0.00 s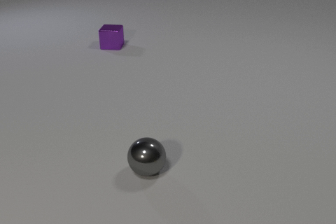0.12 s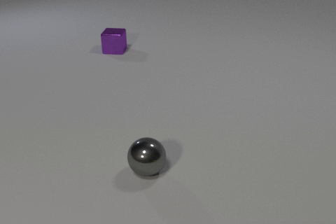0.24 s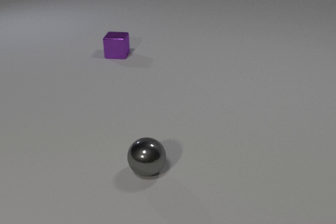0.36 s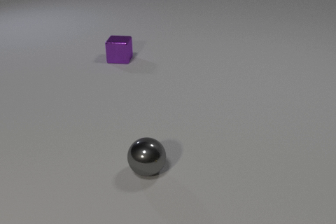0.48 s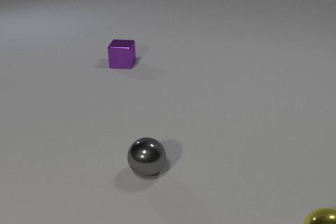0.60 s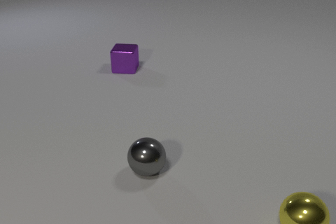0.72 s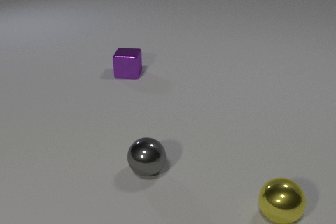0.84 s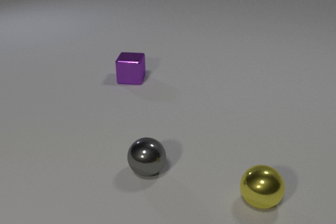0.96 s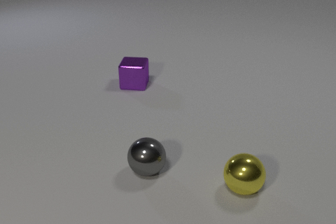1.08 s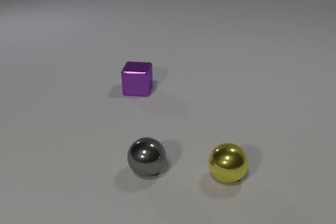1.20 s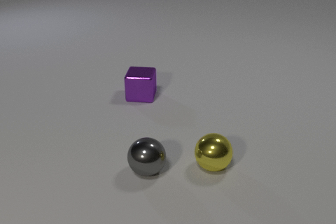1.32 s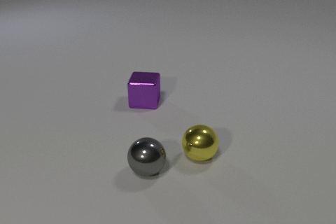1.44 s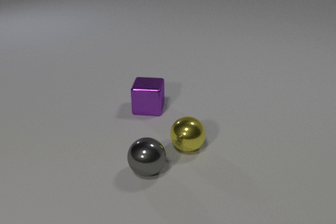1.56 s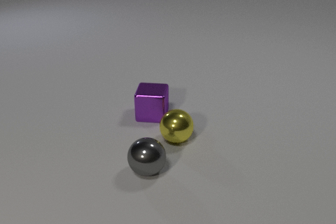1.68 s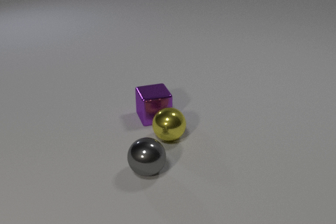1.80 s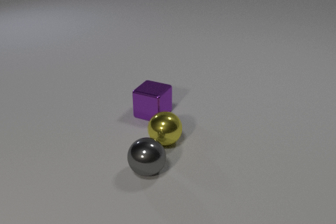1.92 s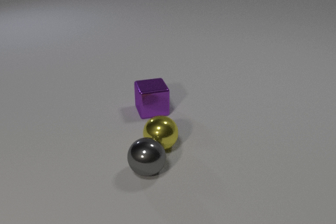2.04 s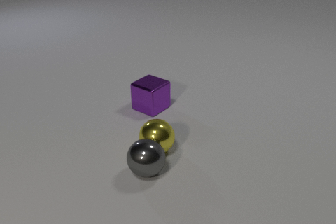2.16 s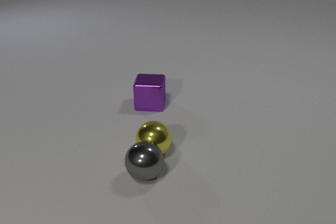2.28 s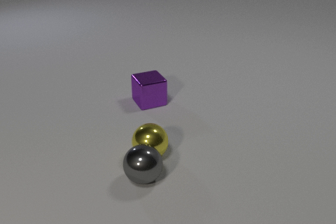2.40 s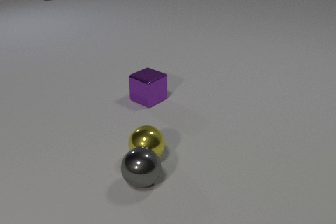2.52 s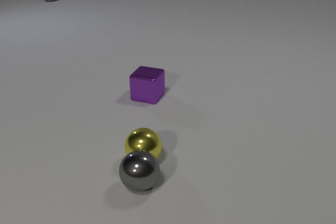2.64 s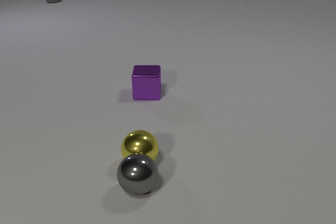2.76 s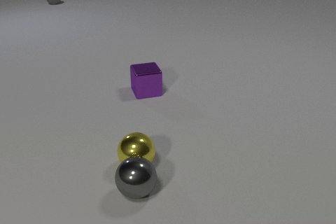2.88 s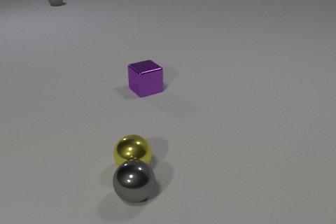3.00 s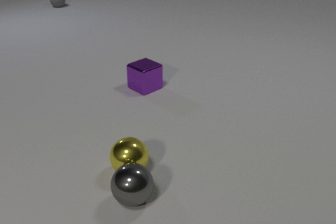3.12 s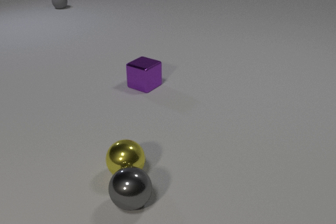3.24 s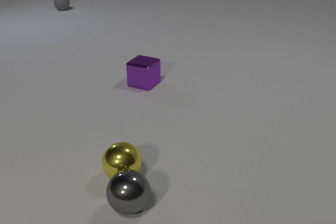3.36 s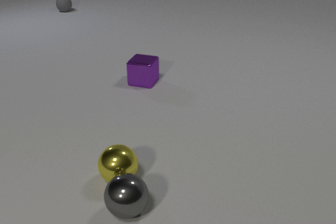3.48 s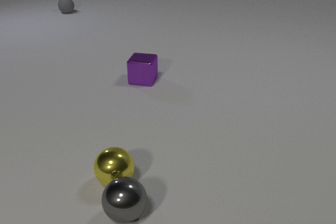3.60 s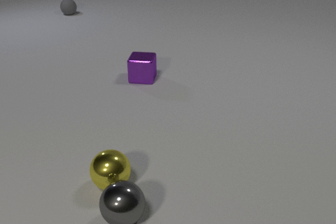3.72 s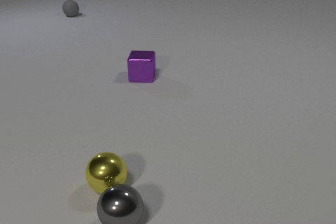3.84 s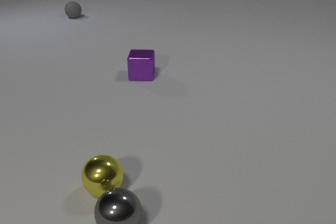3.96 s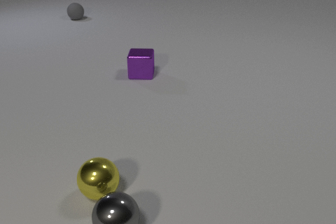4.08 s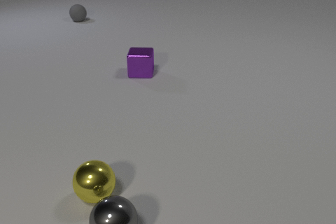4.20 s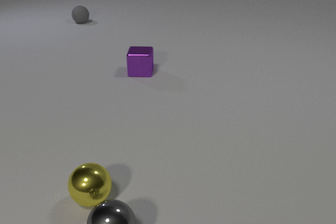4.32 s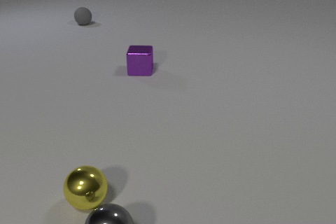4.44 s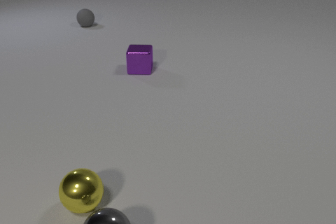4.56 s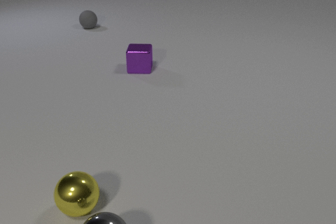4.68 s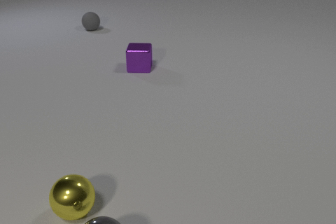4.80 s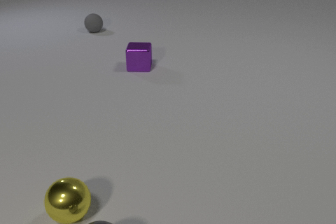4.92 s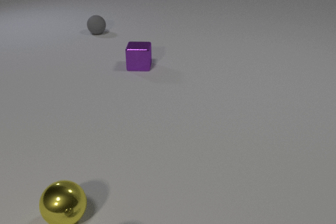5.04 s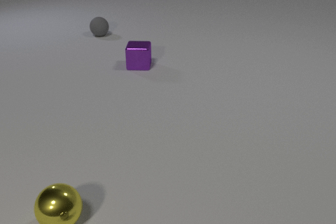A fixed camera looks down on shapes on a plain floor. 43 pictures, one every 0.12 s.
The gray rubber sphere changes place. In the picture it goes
toward the camera.
The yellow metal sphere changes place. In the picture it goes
to the left.
0.00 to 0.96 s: The yellow metal sphere comes in at the bottom edge, rolls to the left and away from the camera. The purple metal cube slides toward the camera.
0.96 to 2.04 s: The yellow metal sphere rolls to the left and away from the camera. The purple metal cube slides toward the camera. The yellow metal sphere and the purple metal cube collide. The yellow metal sphere and the gray metal sphere collide.
2.04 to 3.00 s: The yellow metal sphere rolls toward the camera and to the left. The purple metal cube slides away from the camera. The gray metal sphere rolls toward the camera. The gray rubber sphere comes in at the top edge, rolls toward the camera.
3.00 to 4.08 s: The yellow metal sphere rolls to the left and toward the camera. The purple metal cube slides away from the camera. The gray metal sphere rolls toward the camera. The gray rubber sphere rolls toward the camera.
4.08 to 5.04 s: The yellow metal sphere rolls to the left and toward the camera. The purple metal cube slides away from the camera. The gray metal sphere rolls toward the camera and to the left, leaves at the bottom edge. The gray rubber sphere rolls toward the camera.
What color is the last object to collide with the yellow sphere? gray.
How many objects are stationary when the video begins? 1.
What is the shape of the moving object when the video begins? cube.
